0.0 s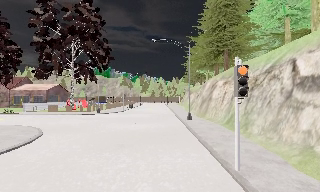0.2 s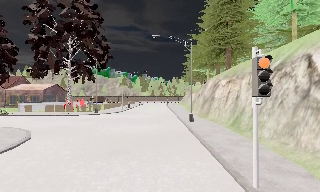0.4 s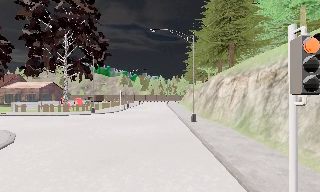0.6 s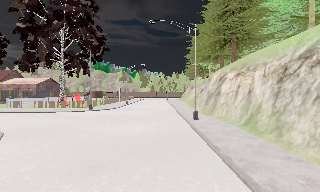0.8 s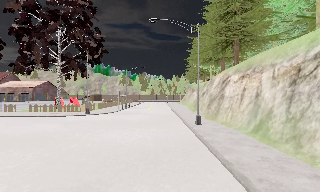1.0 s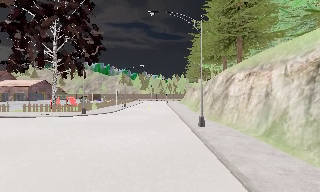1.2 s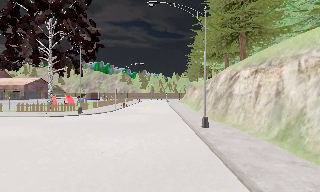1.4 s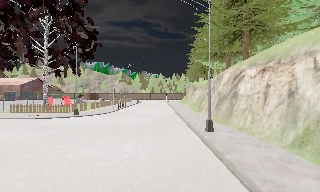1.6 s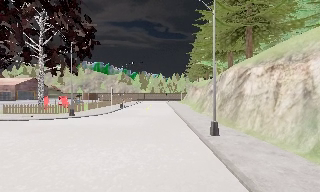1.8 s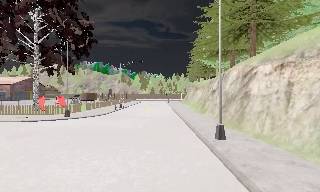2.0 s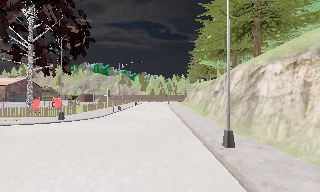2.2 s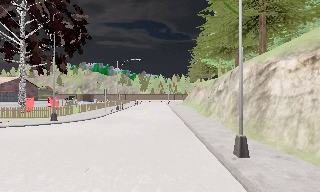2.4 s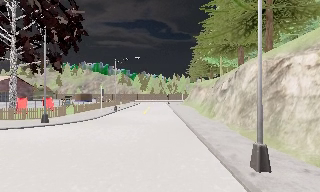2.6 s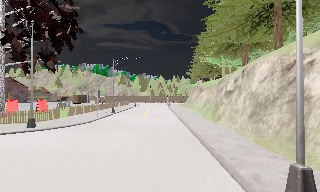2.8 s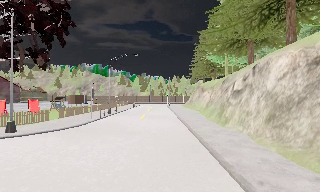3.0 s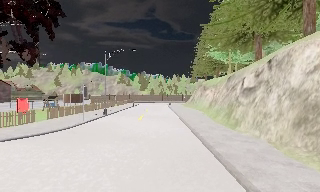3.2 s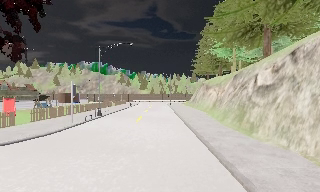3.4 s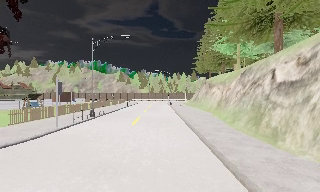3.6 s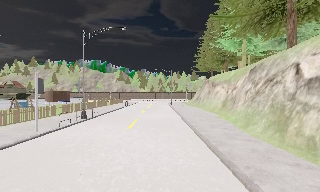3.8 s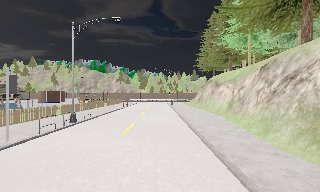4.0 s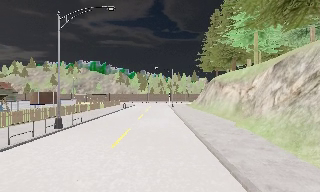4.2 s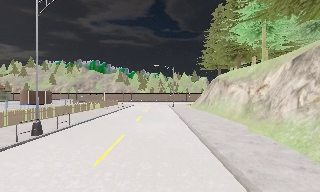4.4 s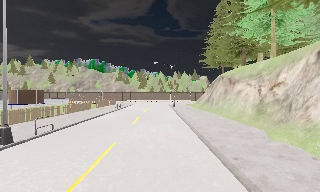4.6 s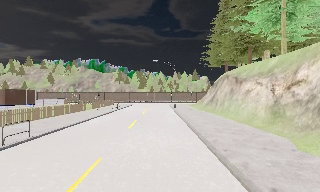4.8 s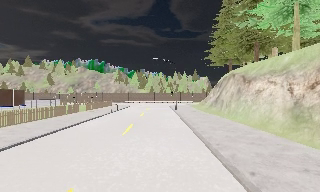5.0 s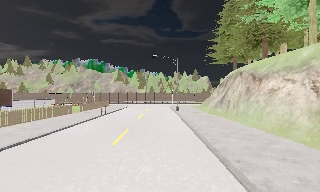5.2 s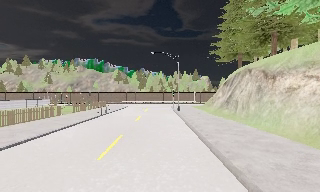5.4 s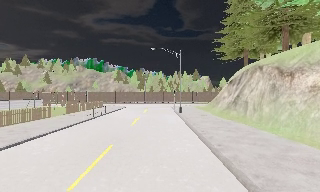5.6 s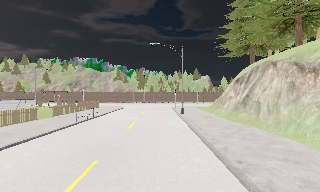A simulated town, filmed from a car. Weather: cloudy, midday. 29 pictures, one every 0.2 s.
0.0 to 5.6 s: The camera travels forward, about 40 m, so what stands in front looms larger. It gains speed.
The film runs forward here.
